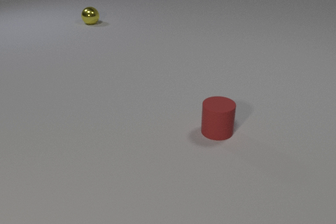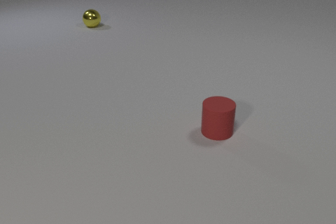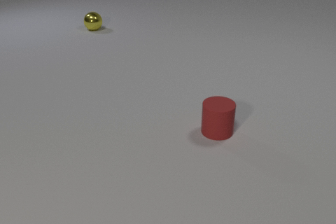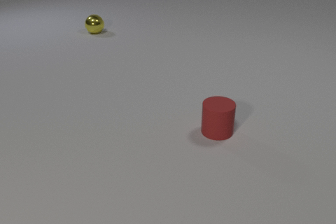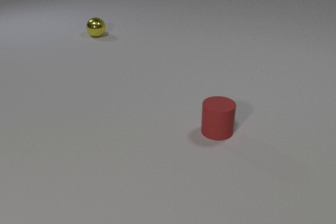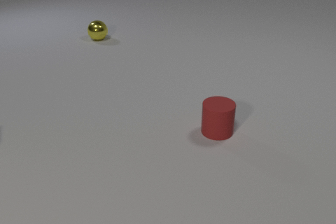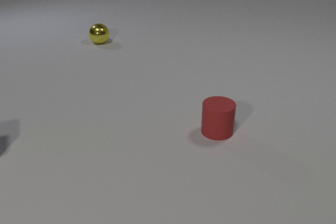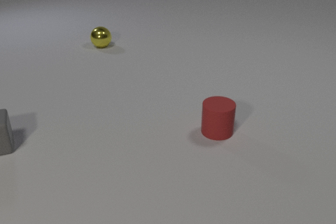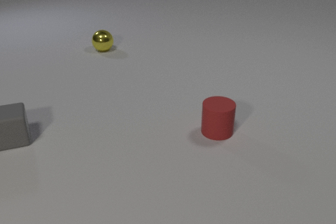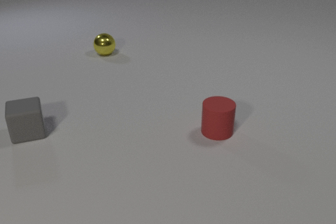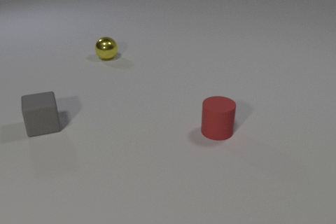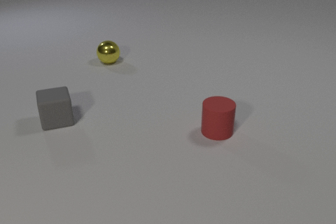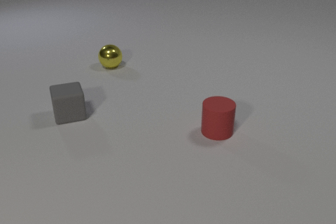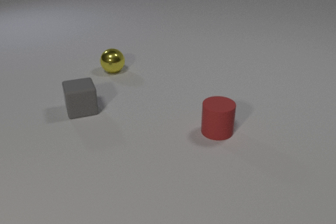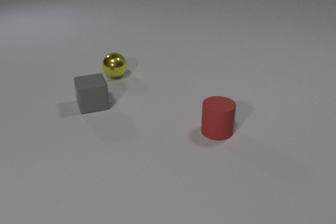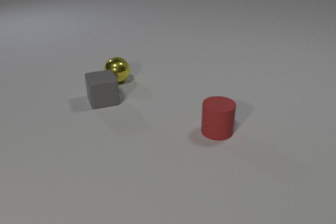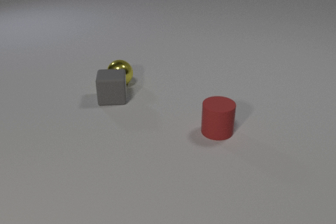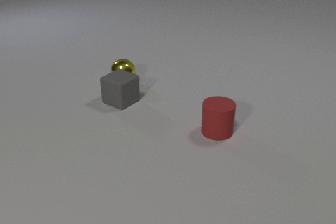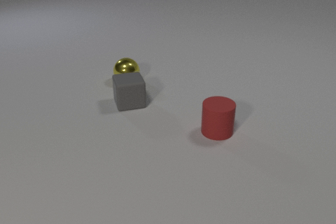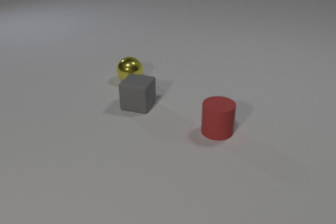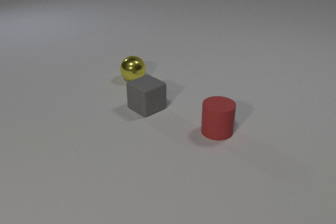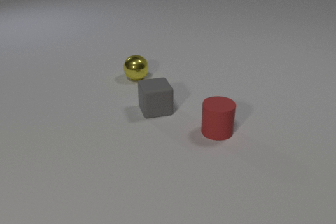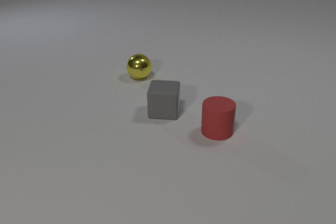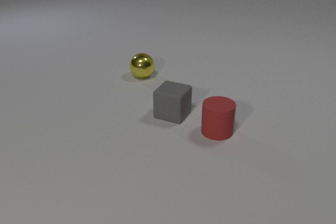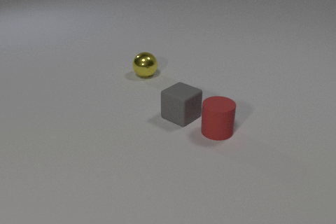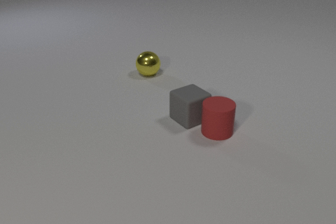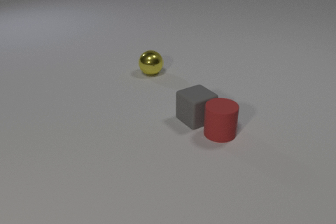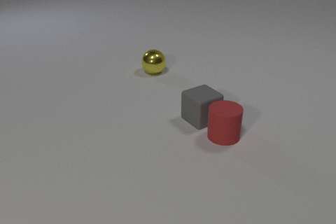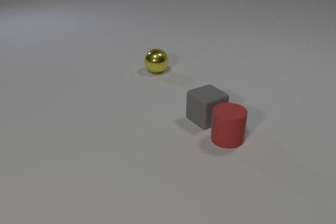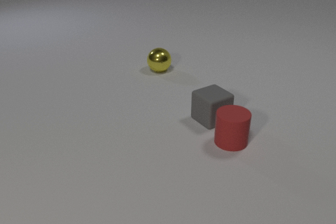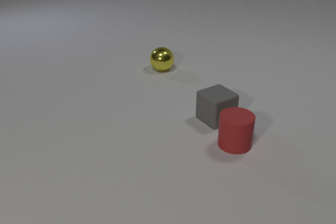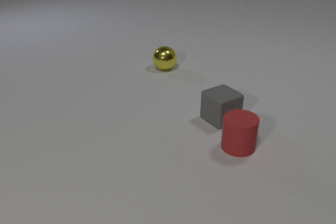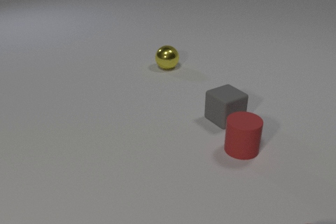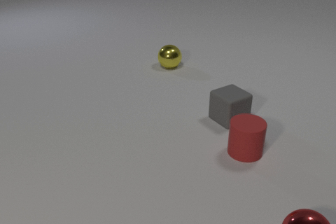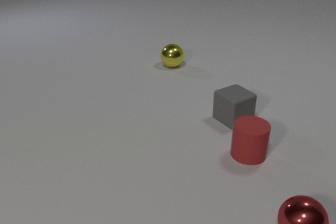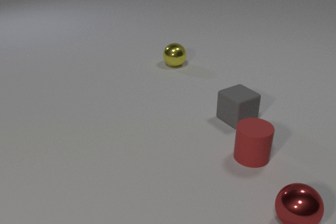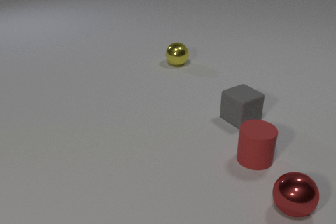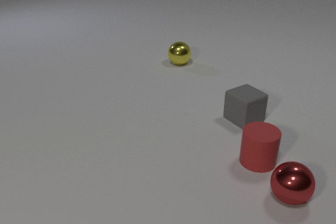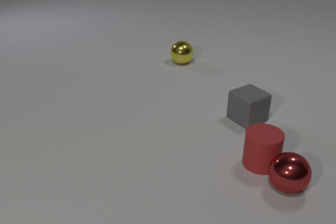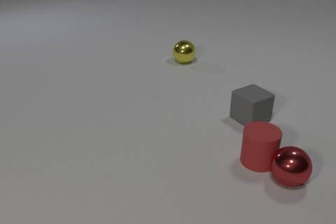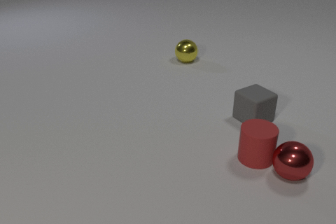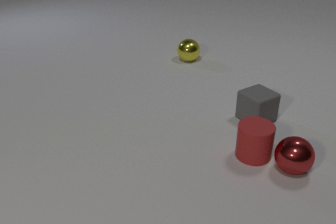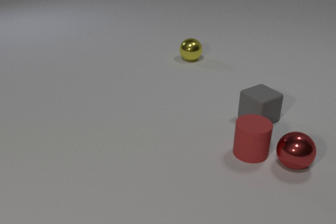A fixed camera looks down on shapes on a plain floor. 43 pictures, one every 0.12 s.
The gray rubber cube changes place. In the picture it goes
to the right.
0.00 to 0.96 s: The gray rubber cube comes in at the left edge, slides to the right and away from the camera. The yellow metal sphere rolls toward the camera.
0.96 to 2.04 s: The gray rubber cube slides to the right and away from the camera. The yellow metal sphere rolls toward the camera. The gray rubber cube and the yellow metal sphere collide.
2.04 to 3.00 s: The gray rubber cube slides to the right and toward the camera. The yellow metal sphere rolls to the right and away from the camera.
3.00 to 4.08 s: The gray rubber cube slides to the right. The yellow metal sphere rolls to the right and away from the camera. The red rubber cylinder slides toward the camera and to the right. The red metal sphere comes in at the bottom edge, rolls away from the camera. The gray rubber cube and the red rubber cylinder collide.
4.08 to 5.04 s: The gray rubber cube slides to the right. The yellow metal sphere rolls to the right and away from the camera. The red rubber cylinder moves, and ends about where it began. The red metal sphere rolls away from the camera. The red rubber cylinder and the red metal sphere collide.
How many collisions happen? 3.
What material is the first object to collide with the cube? metal.
How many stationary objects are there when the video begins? 1.
